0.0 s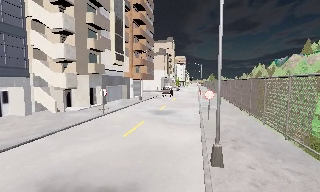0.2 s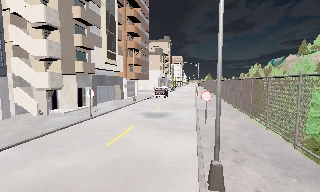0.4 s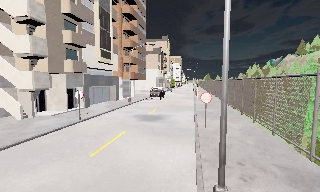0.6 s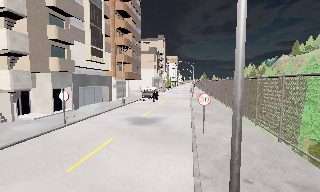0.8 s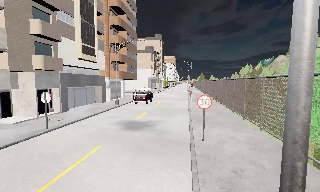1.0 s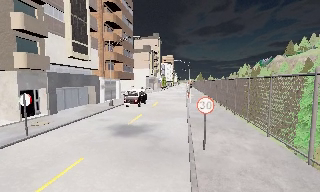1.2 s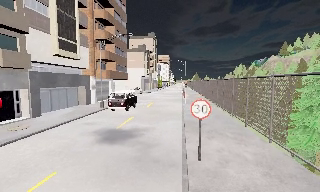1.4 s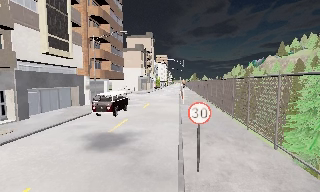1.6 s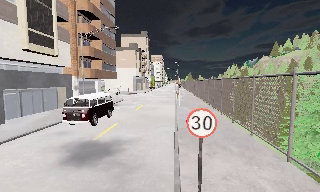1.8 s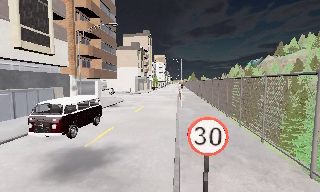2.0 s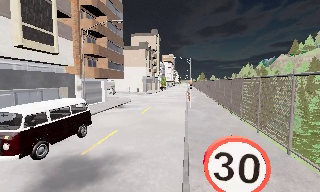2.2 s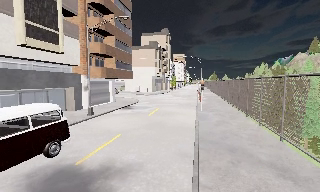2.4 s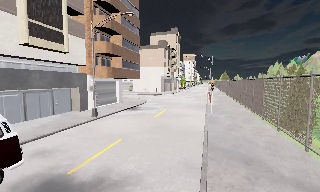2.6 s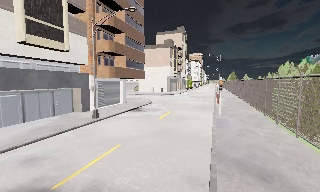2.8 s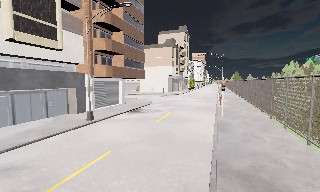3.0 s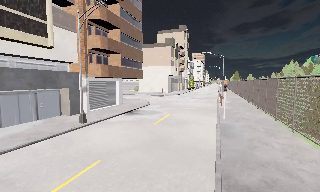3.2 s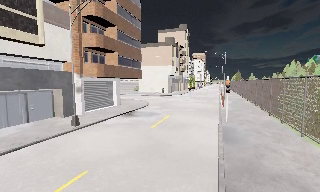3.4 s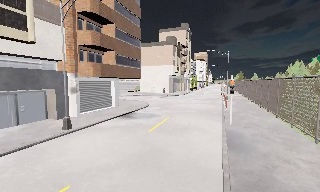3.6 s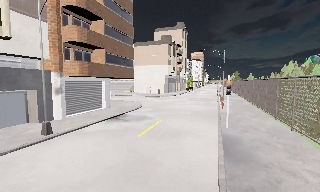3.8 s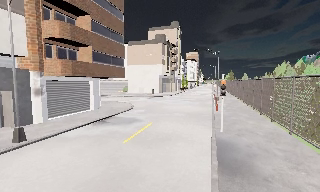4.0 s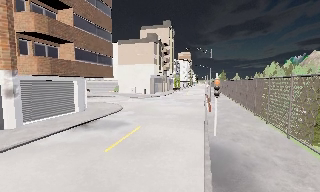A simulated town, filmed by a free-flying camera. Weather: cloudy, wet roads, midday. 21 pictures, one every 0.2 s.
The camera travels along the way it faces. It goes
forward.
0.0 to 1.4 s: The camera travels forward, about 8 m, so what stands in front looms larger.
1.4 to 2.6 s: The camera pans to its left, which is counterclockwise from overhead, by about 10 degrees. It travels forward, about 5 m, so what stands in front looms larger.
2.6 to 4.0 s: The camera travels forward, about 6 m, so what stands in front looms larger.
The film runs forward here.
